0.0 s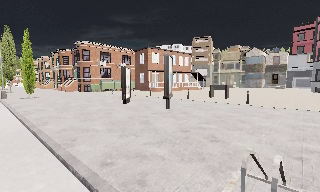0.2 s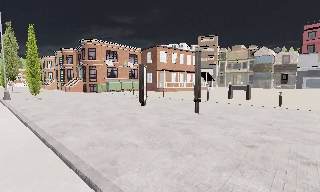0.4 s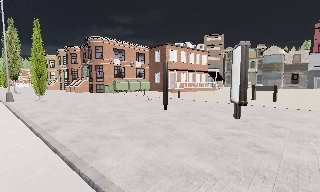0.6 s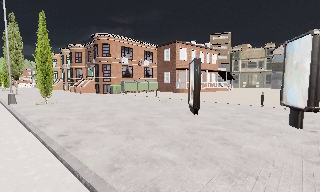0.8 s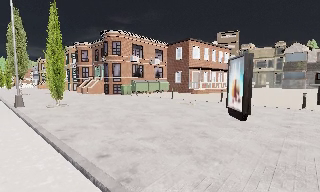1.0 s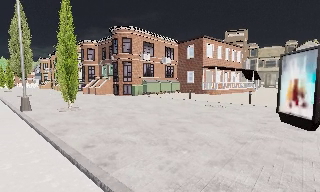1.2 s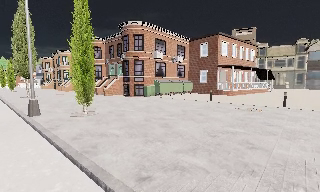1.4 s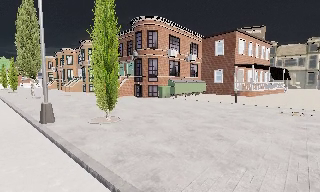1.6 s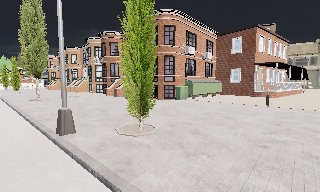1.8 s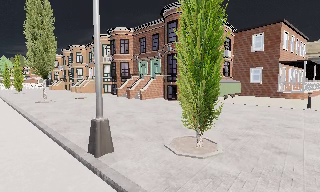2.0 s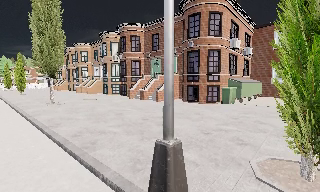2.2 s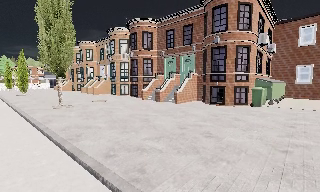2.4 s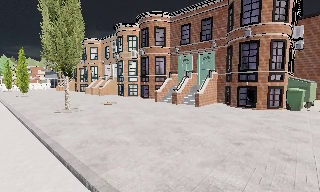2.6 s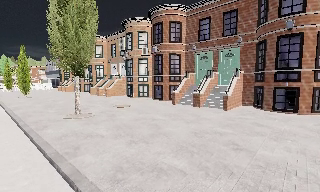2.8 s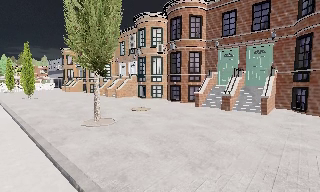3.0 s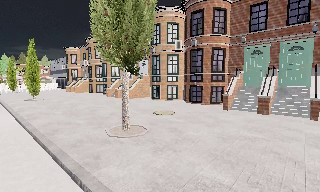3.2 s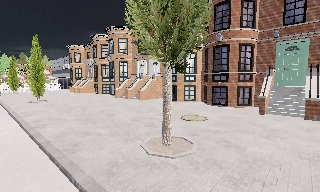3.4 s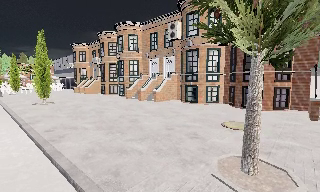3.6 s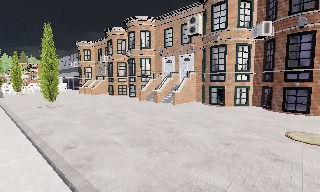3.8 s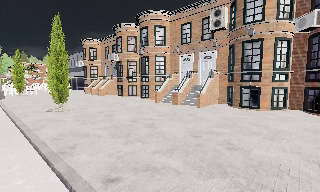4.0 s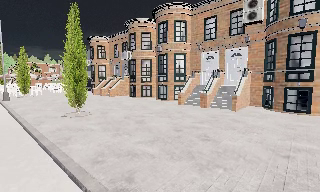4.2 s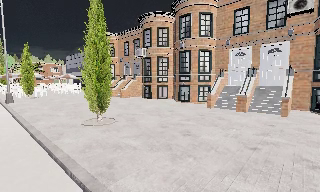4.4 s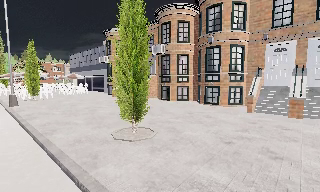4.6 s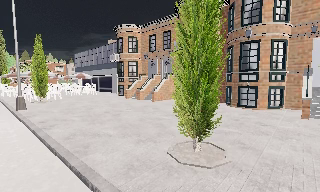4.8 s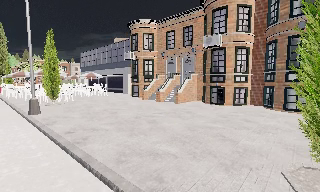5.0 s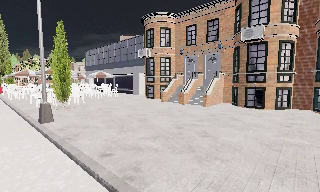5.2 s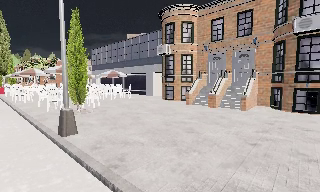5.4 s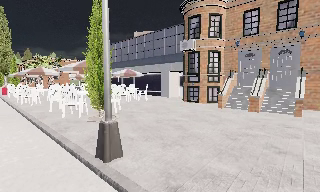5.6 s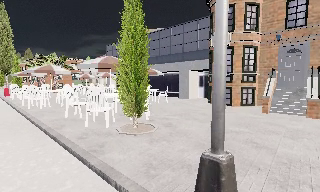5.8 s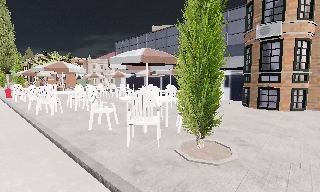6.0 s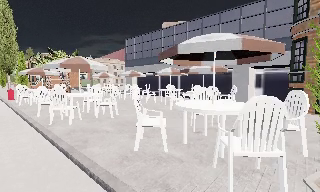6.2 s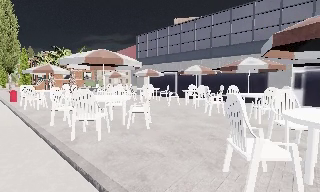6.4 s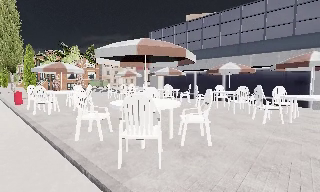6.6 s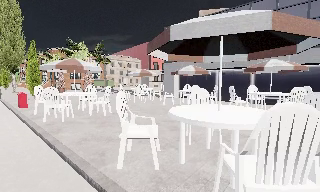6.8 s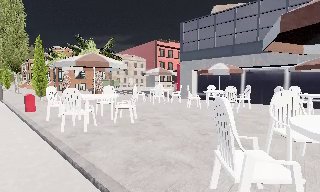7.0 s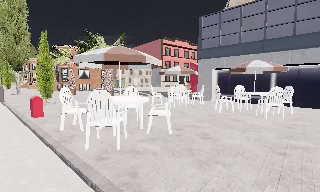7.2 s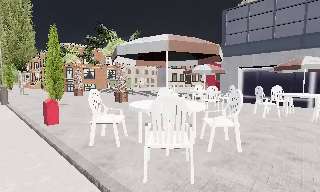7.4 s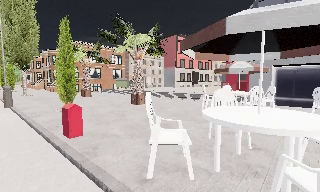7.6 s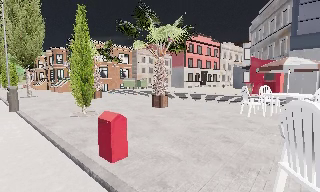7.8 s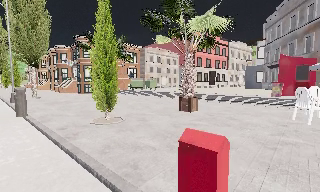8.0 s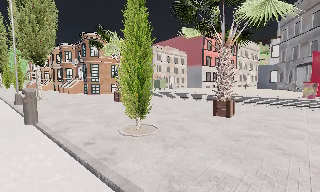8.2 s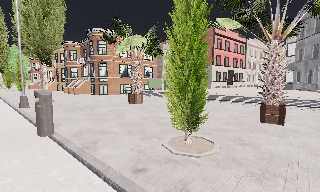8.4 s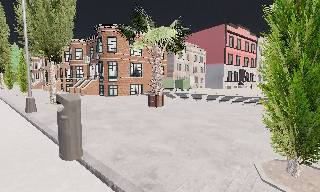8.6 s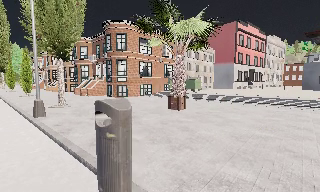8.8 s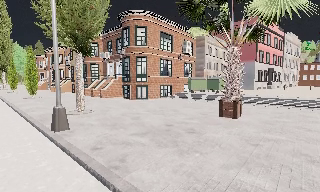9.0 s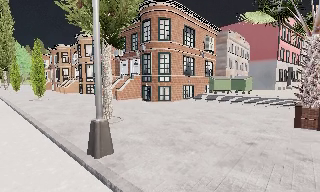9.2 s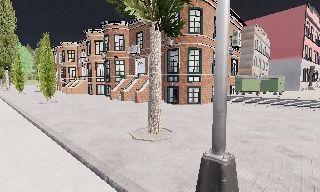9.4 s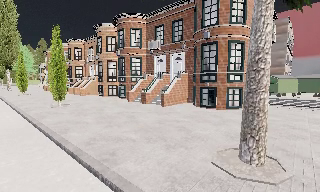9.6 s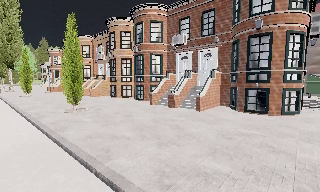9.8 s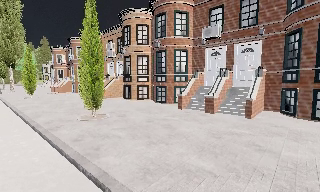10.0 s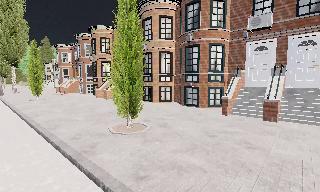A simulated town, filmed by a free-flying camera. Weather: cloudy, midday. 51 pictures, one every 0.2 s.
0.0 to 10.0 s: The camera travels to its left and forward, about 95 m, so close, fixed things drift to the right.
The film runs forward here.
